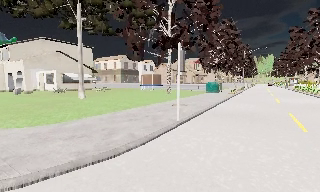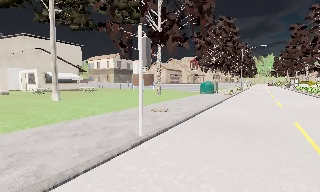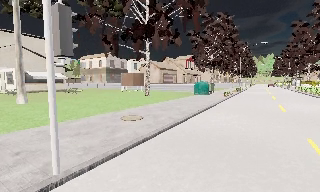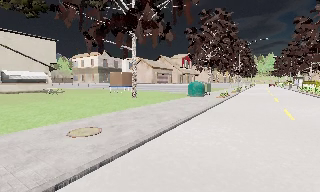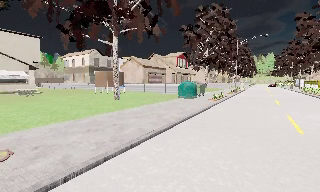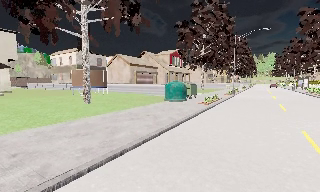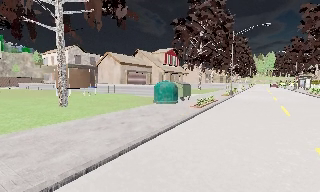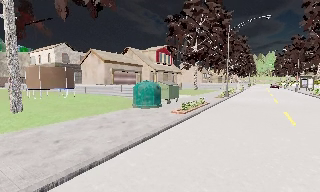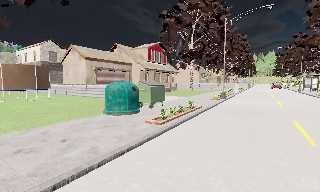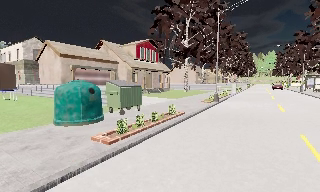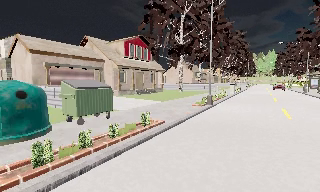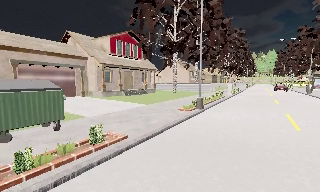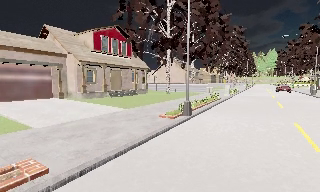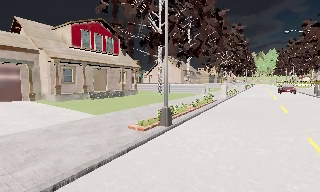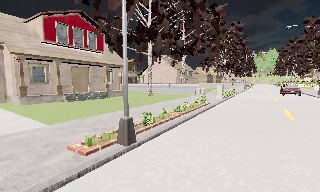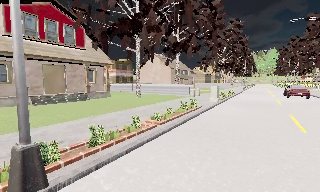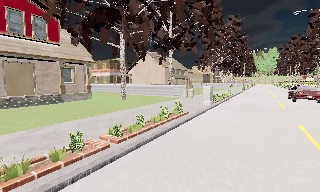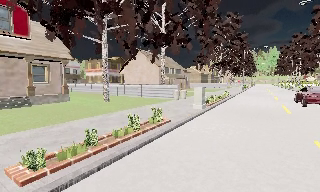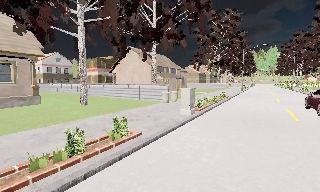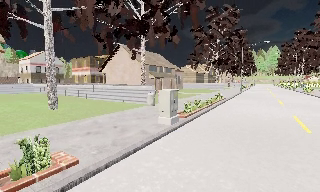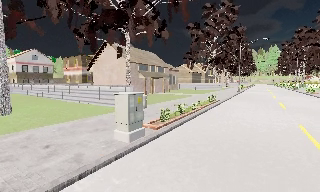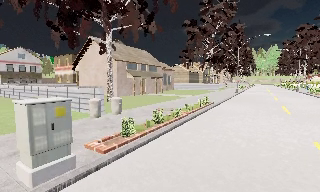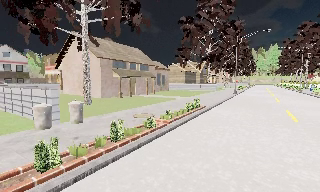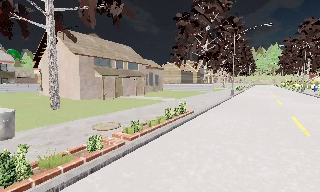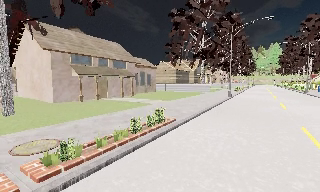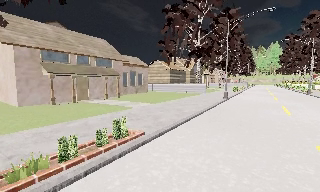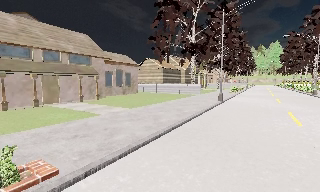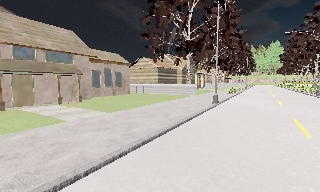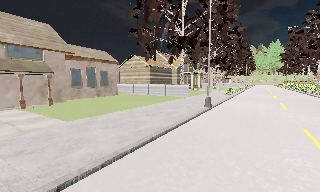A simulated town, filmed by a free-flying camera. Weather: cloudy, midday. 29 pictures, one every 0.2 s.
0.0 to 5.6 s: The camera travels forward and to its right, about 60 m, so what stands in front looms larger.
The film runs backward here.
